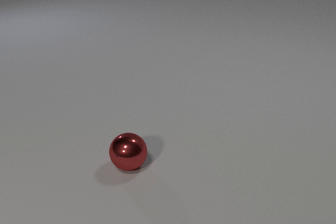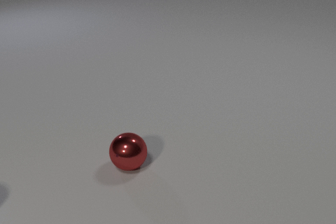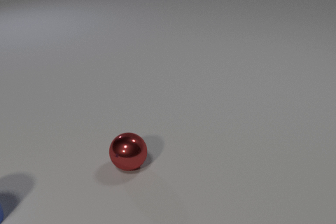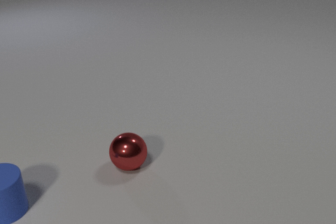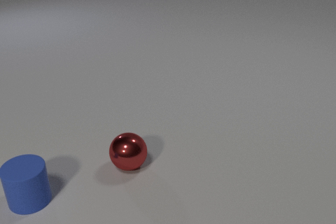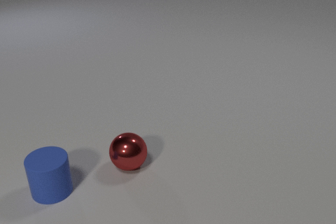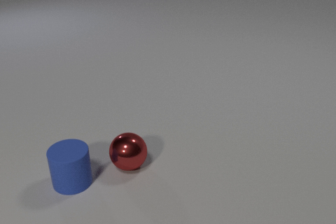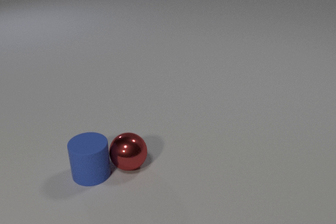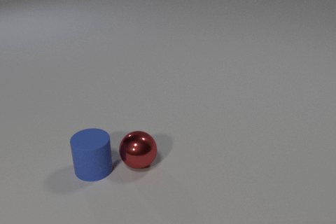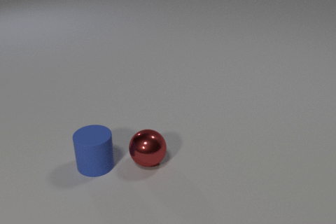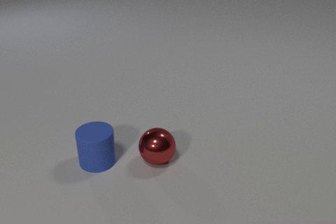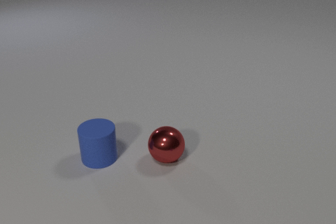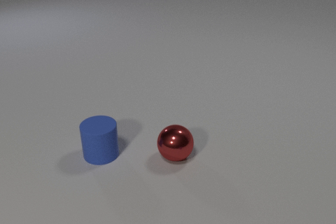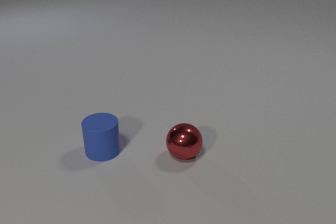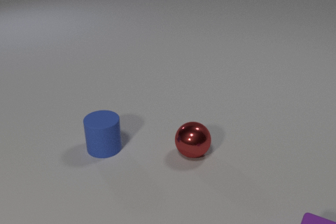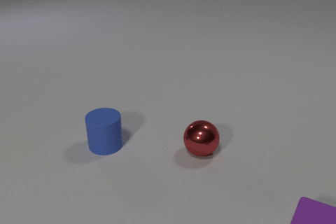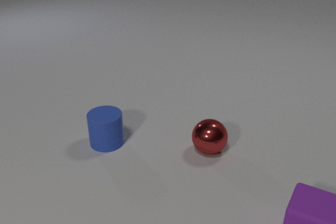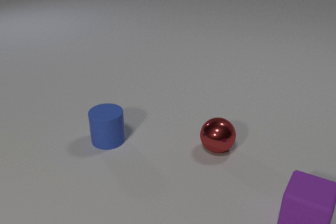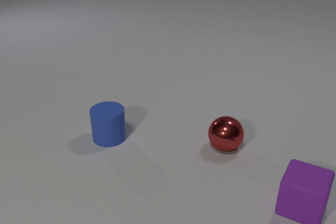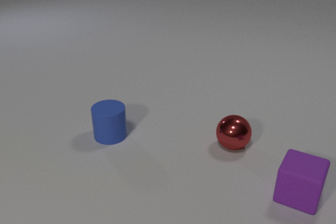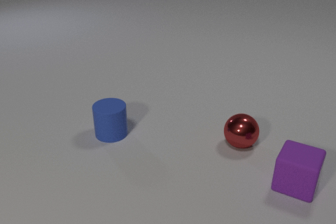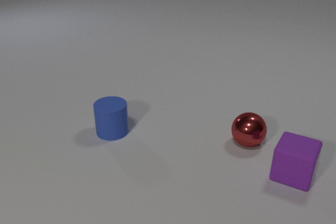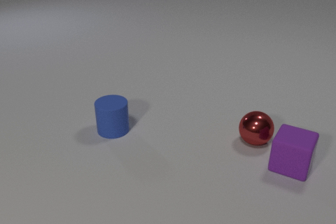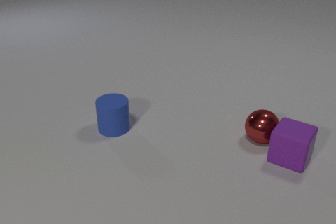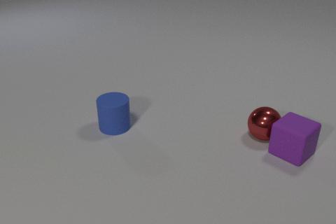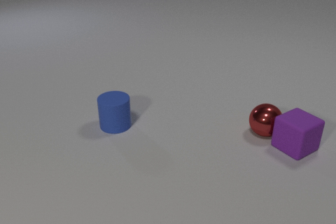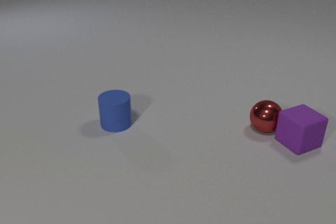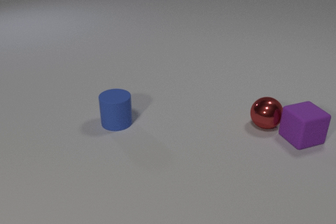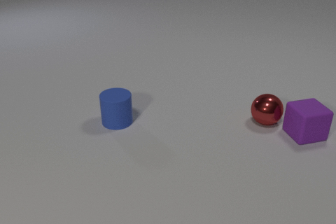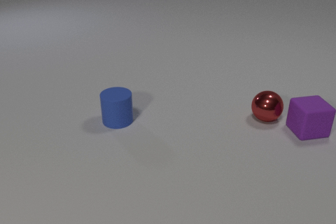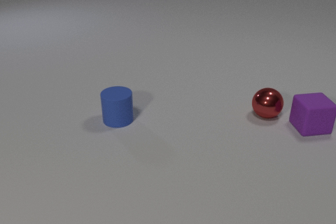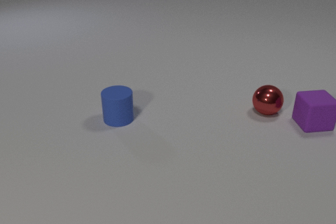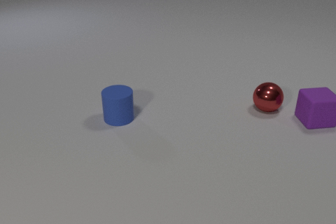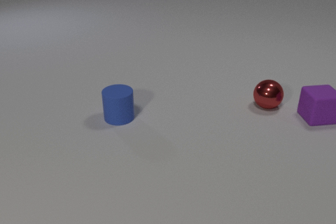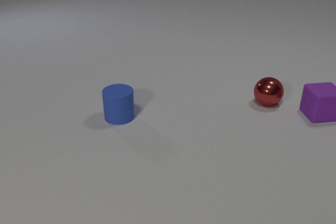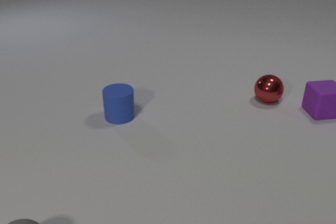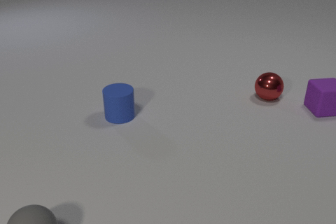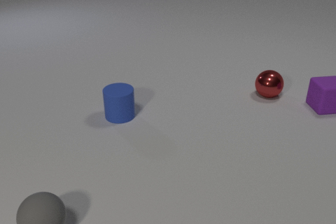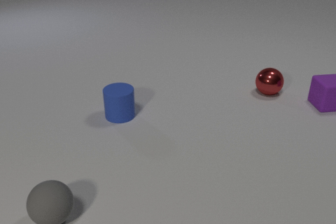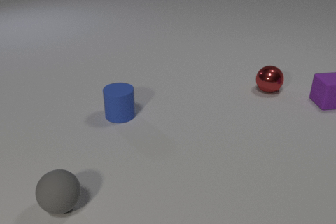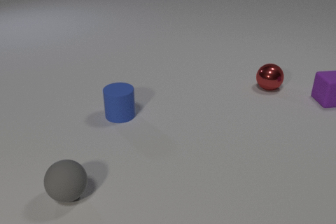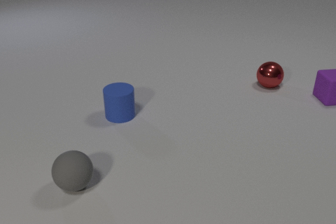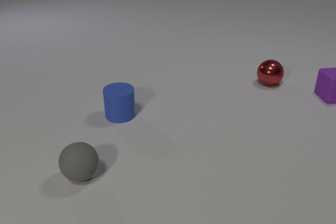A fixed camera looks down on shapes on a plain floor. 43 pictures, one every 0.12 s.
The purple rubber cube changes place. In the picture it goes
away from the camera.
The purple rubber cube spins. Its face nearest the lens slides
to the left.
0.00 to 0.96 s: The blue rubber cylinder comes in at the left edge, slides to the right. The red metal sphere rolls to the right. The blue rubber cylinder and the red metal sphere collide.
0.96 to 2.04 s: The blue rubber cylinder slides away from the camera. The red metal sphere rolls to the right. The purple rubber cube comes in at the bottom edge, slides away from the camera.
2.04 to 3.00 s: The blue rubber cylinder slides away from the camera. The red metal sphere rolls to the right and away from the camera. The purple rubber cube slides away from the camera, spins so that its near face slides to the left, clockwise seen from above. The red metal sphere and the purple rubber cube collide.
3.00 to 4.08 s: The blue rubber cylinder slides away from the camera. The red metal sphere rolls away from the camera. The purple rubber cube slides away from the camera, spins clockwise seen from above by about 30 degrees, its near face sliding to the left.
4.08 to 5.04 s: The red metal sphere rolls away from the camera. The purple rubber cube slides away from the camera. The gray rubber sphere comes in at the bottom edge, rolls away from the camera and to the right.
Are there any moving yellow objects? no.
What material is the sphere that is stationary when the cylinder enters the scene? metal.
How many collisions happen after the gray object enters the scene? 0.
